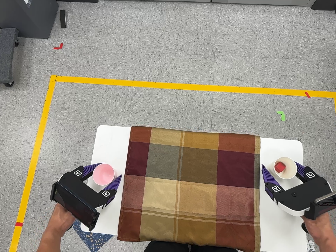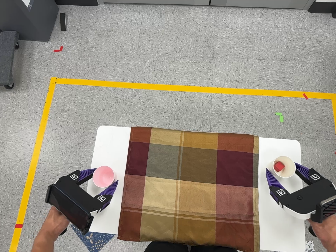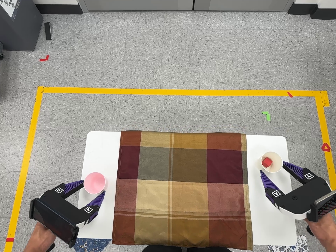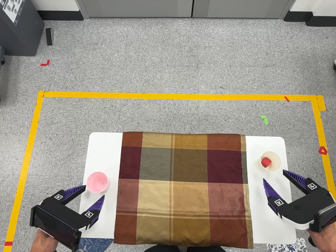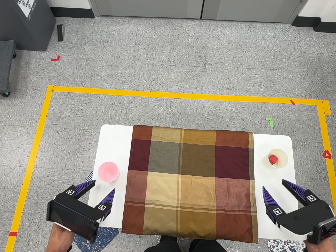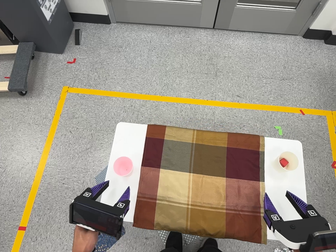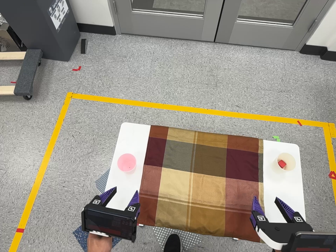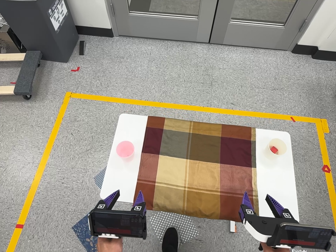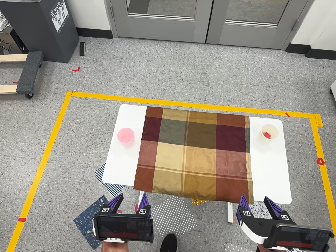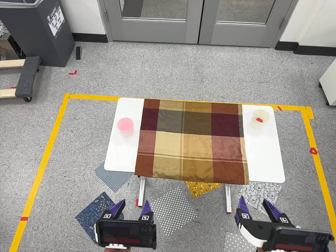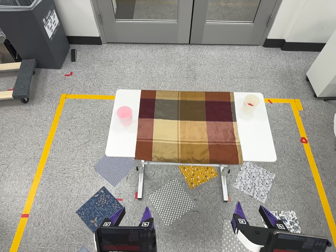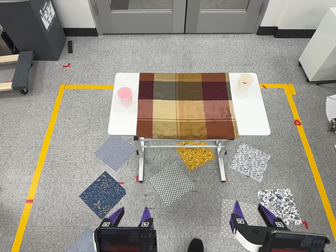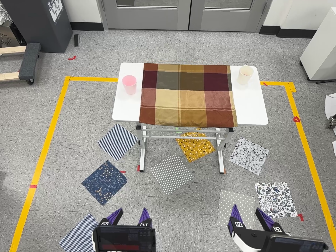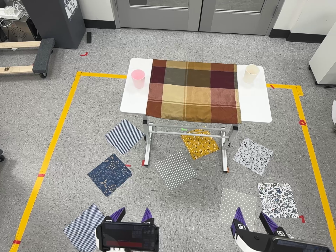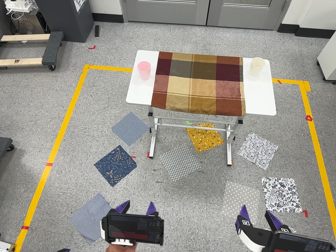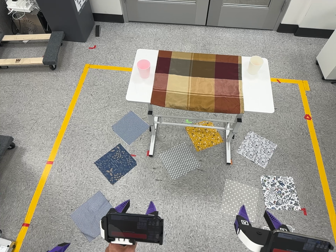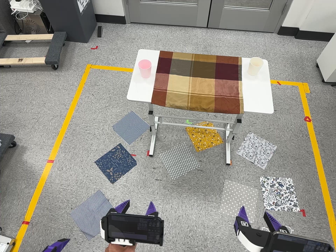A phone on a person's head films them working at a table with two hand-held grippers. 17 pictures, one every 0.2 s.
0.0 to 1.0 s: The camera travels toward the bottom of its view, backward and to its left, about 18 cm.
1.0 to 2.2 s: The camera travels toward the bottom of its view and backward, about 60 cm, so close, fixed things drift upward. Its aim tips toward the top of its view by about 10 degrees.
2.2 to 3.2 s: The camera travels toward the bottom of its view and backward, about 22 cm, so close, fixed things drift upward.
The film runs backward here.
